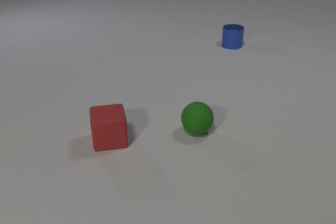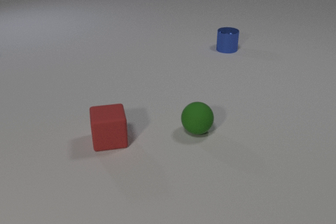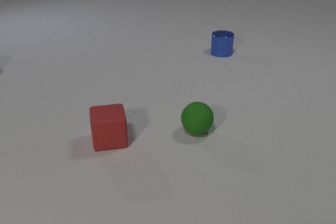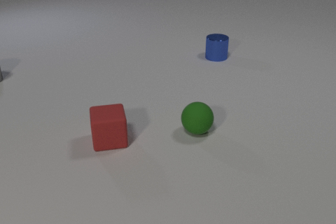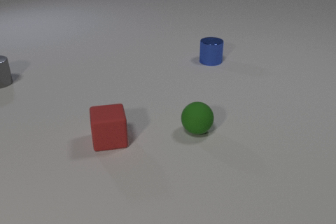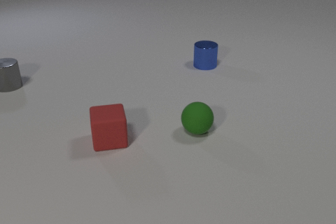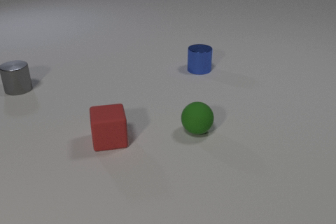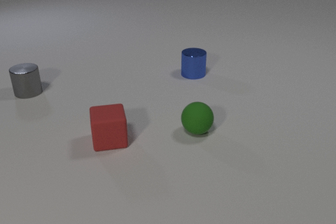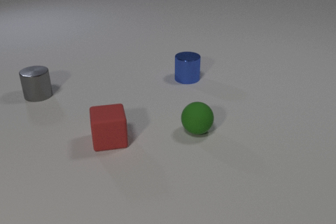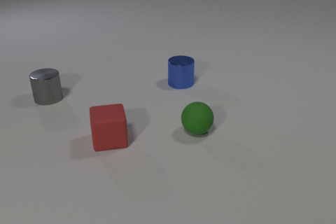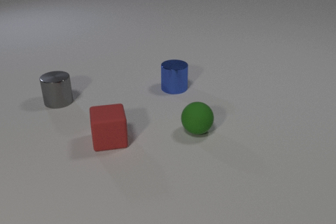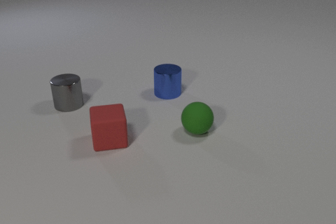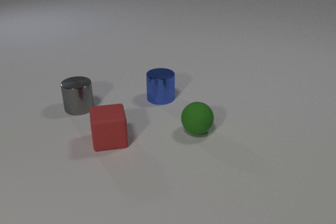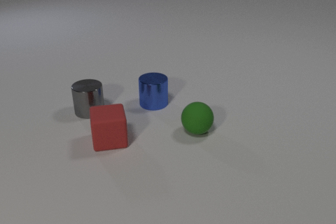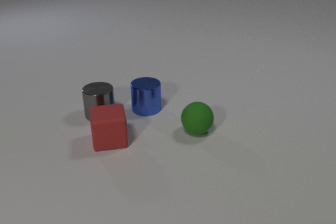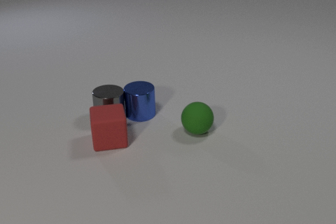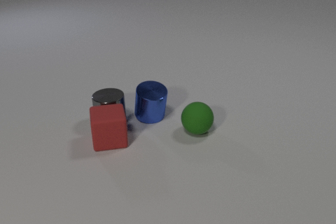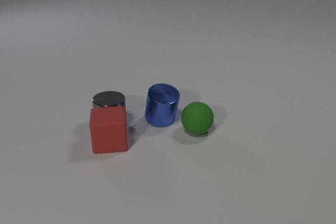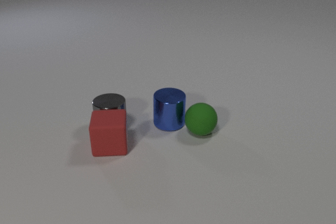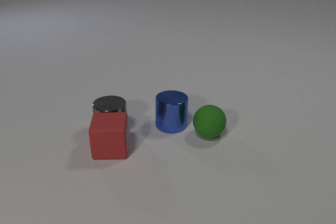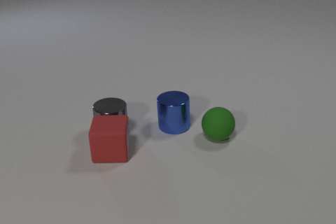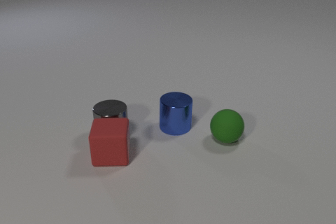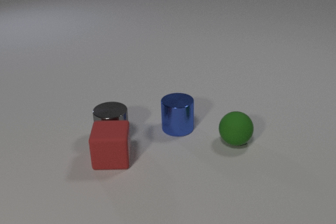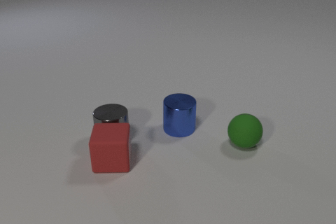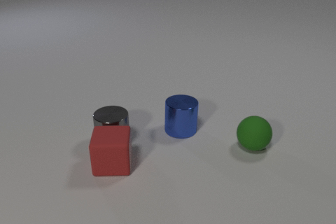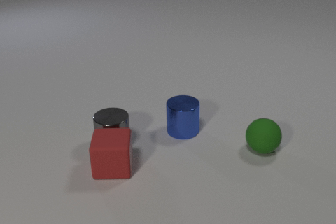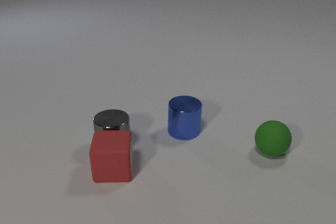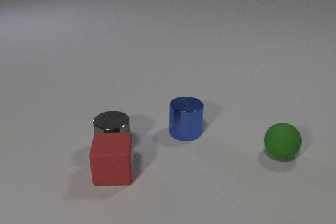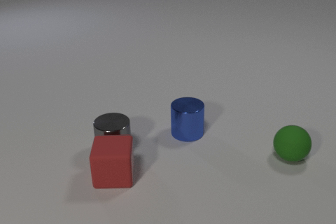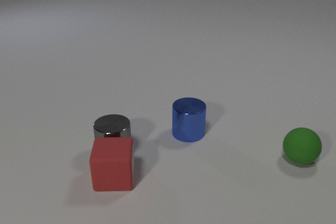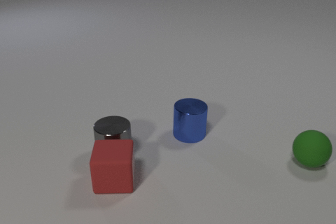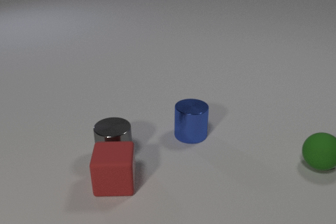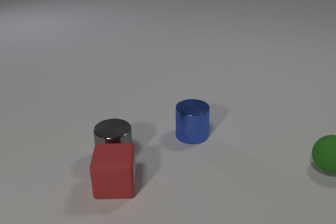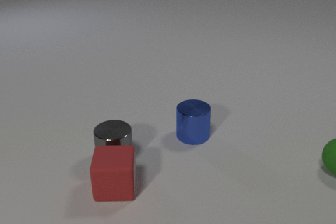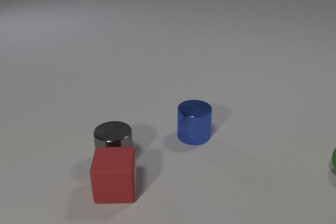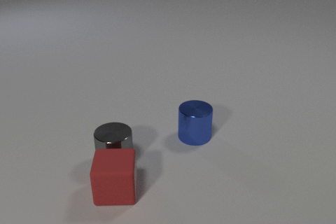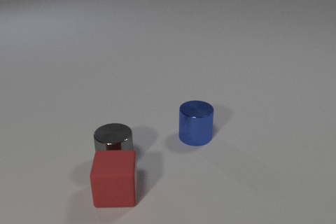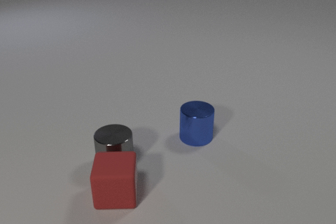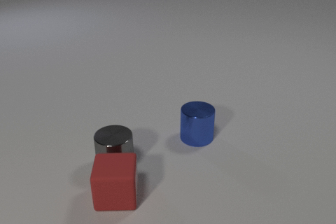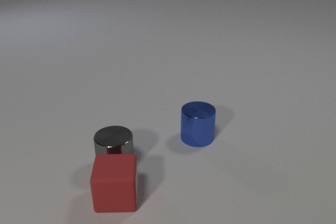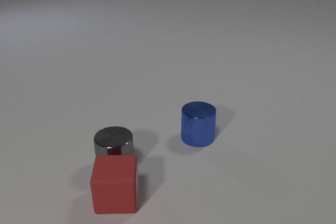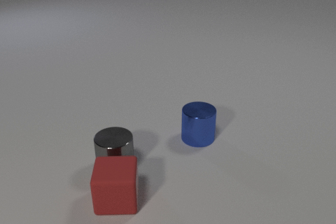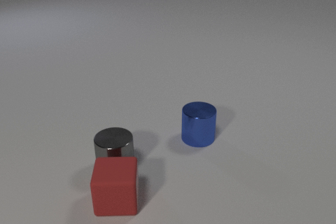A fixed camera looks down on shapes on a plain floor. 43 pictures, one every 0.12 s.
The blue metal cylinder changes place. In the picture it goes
toward the camera.
The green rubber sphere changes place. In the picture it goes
to the right.
0.00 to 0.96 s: The gray metal cylinder comes in at the left edge, slides toward the camera and to the right. The blue metal cylinder slides toward the camera and to the left.
0.96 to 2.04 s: The gray metal cylinder slides toward the camera and to the right. The blue metal cylinder slides toward the camera. The gray metal cylinder and the blue metal cylinder collide. The gray metal cylinder and the red rubber cube collide.
2.04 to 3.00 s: The gray metal cylinder slides toward the camera. The blue metal cylinder slides to the right and toward the camera. The red rubber cube slides toward the camera. The green rubber sphere rolls to the right. The blue metal cylinder and the green rubber sphere collide.
3.00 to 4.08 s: The gray metal cylinder slides toward the camera. The blue metal cylinder slides to the right and toward the camera. The red rubber cube slides toward the camera. The green rubber sphere rolls to the right.
4.08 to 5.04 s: The gray metal cylinder slides toward the camera. The red rubber cube slides toward the camera. The green rubber sphere leaves at the right edge.
Are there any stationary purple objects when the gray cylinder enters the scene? no.
What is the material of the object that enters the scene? metal.
What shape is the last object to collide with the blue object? sphere.
